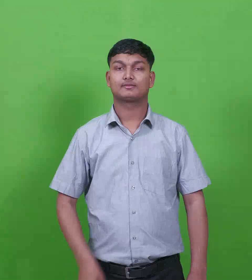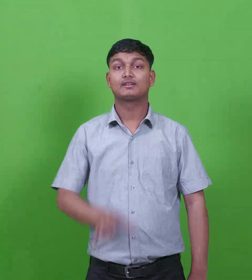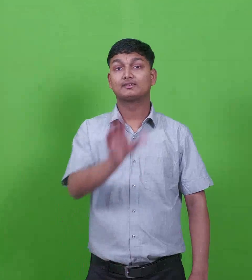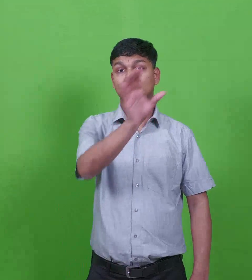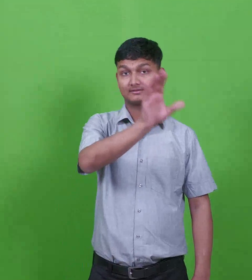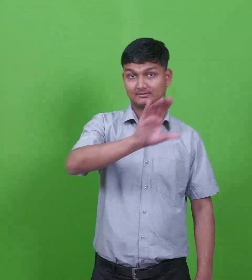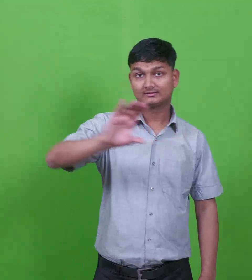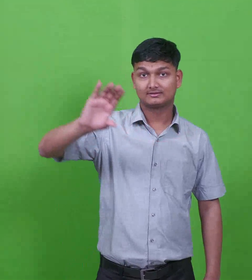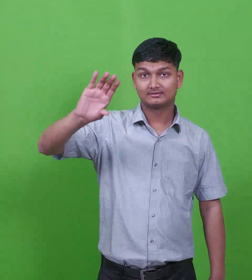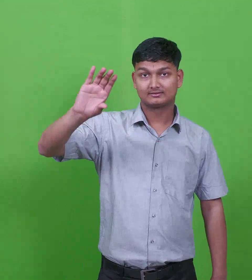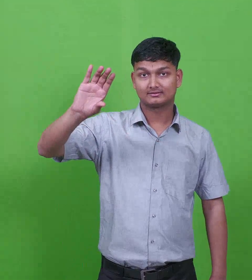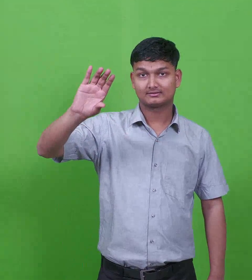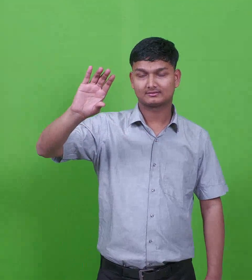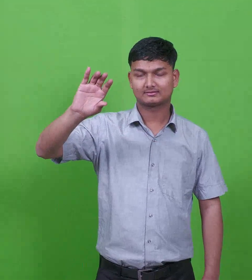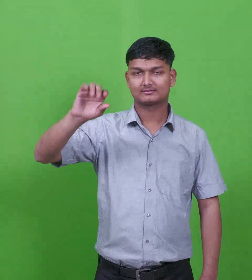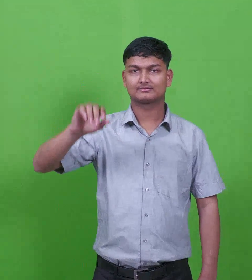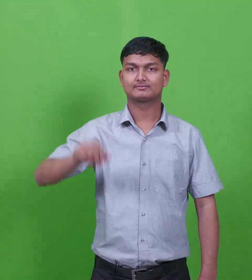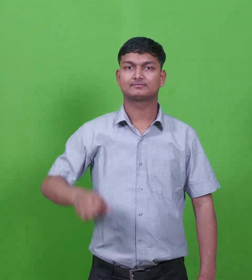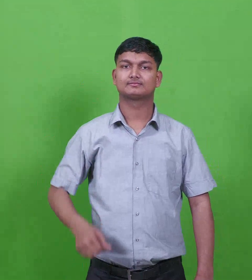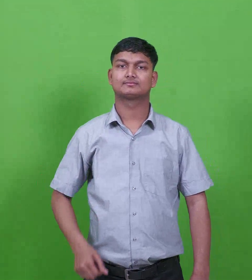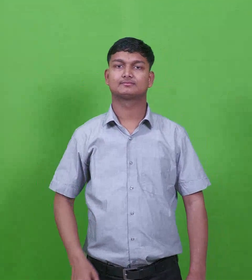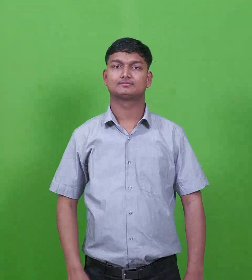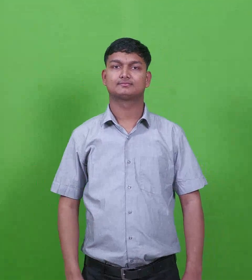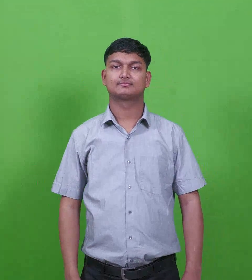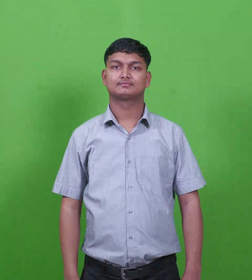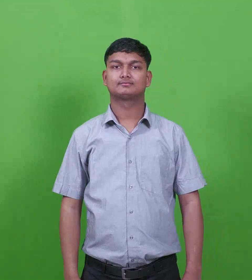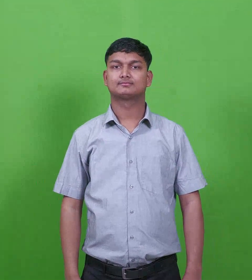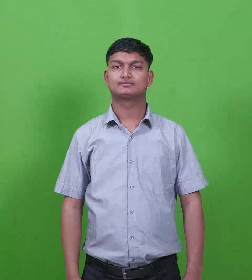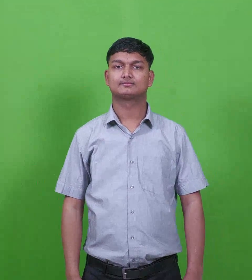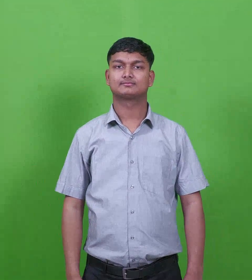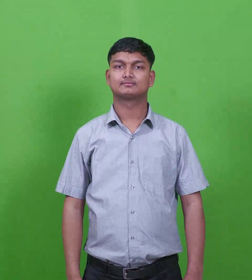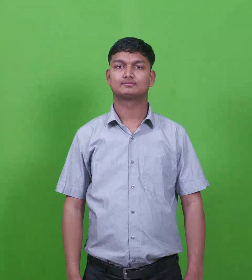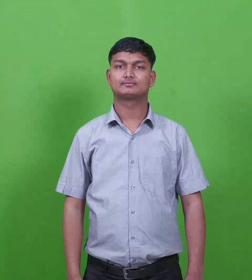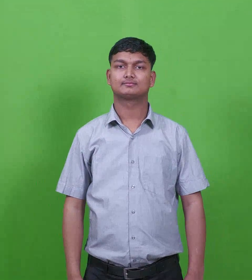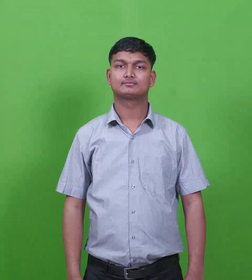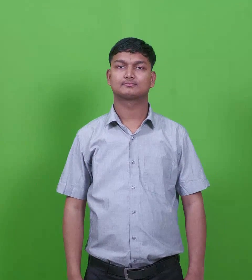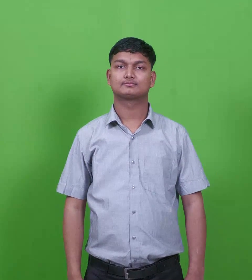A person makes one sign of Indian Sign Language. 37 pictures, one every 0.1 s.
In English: cilicia
